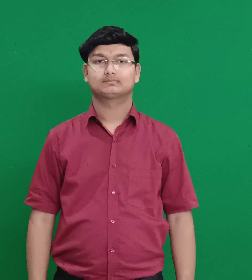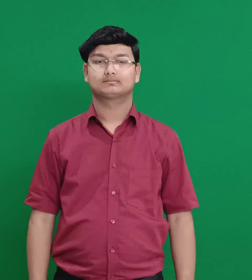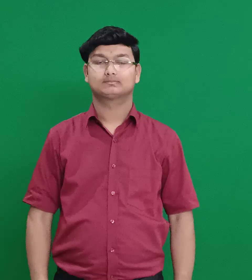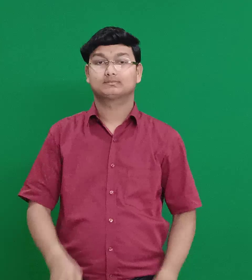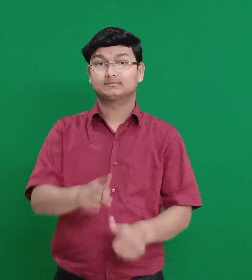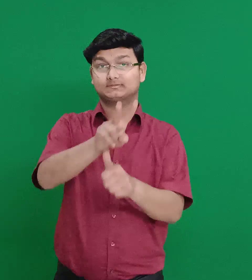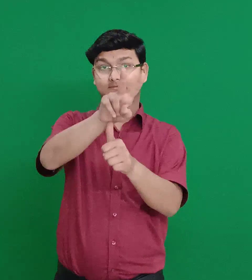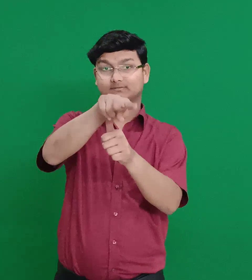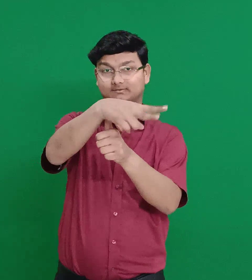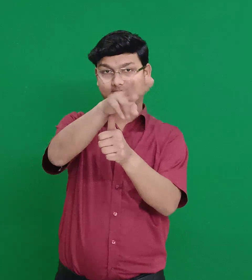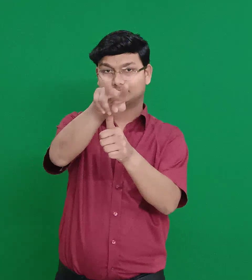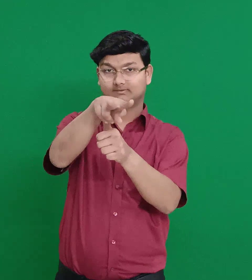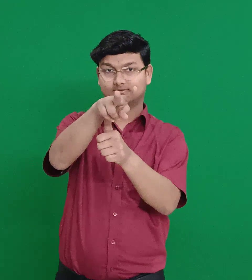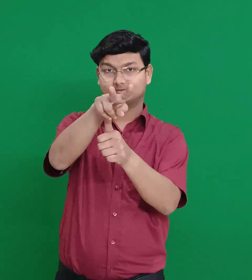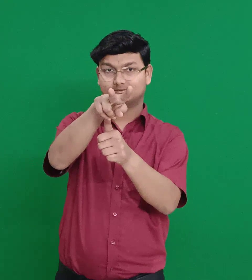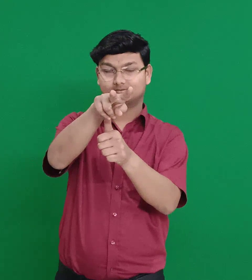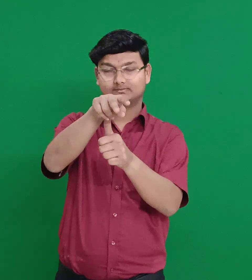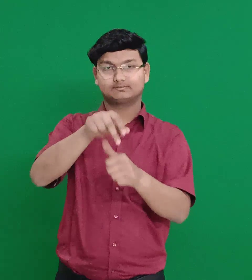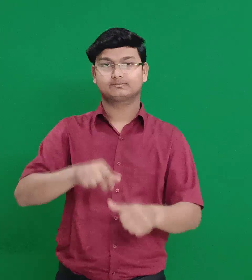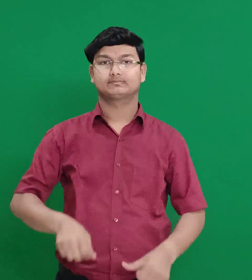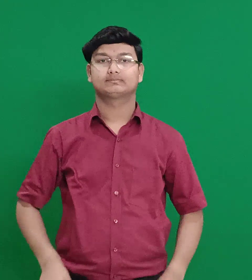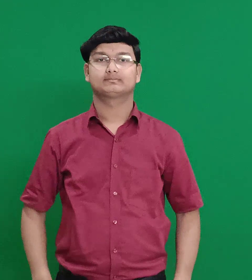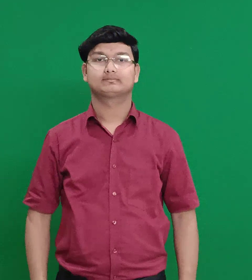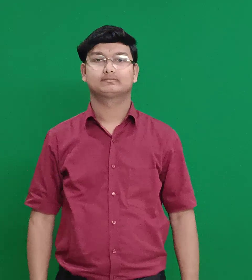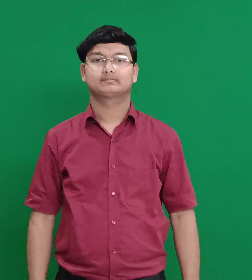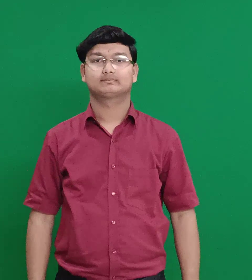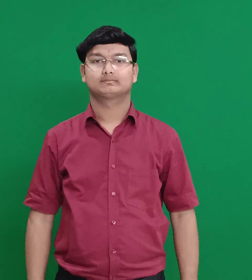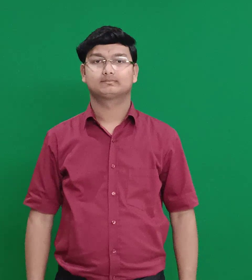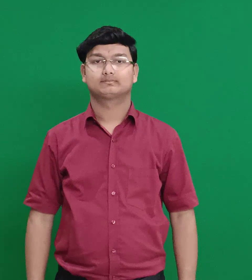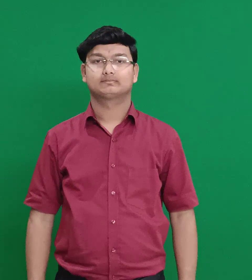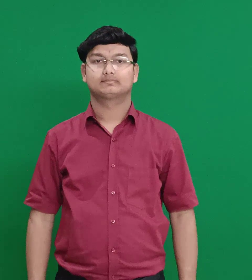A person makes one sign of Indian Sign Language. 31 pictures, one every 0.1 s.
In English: city of mizpah
